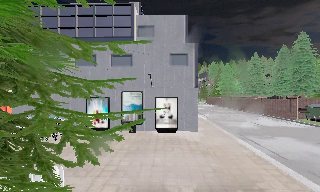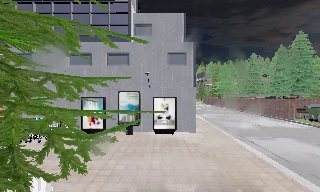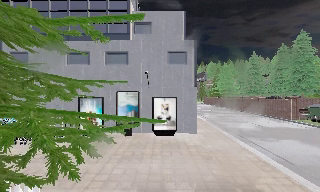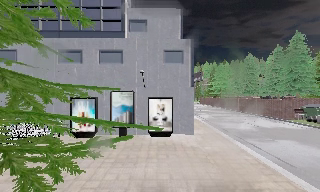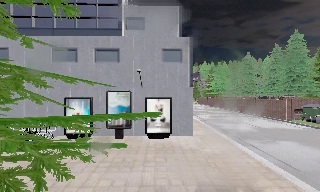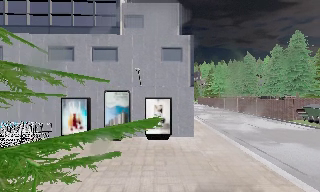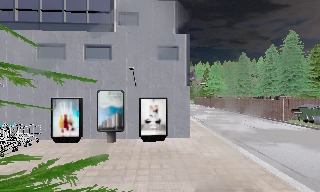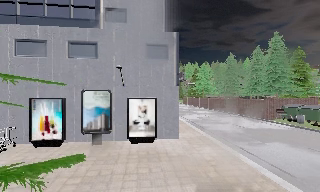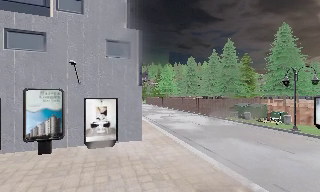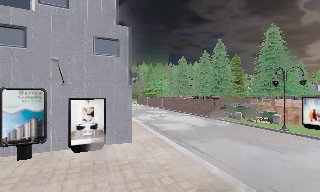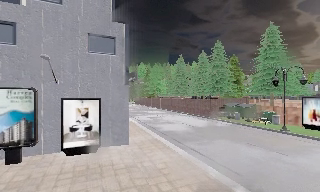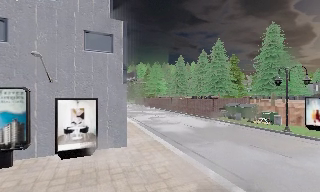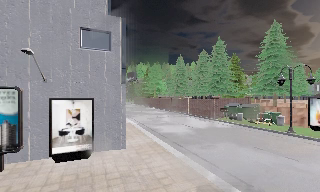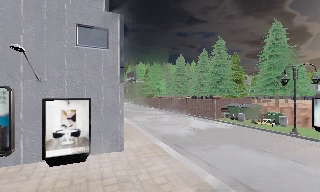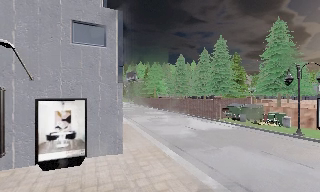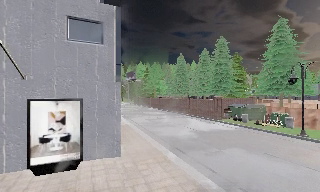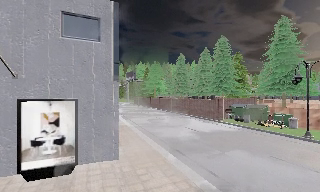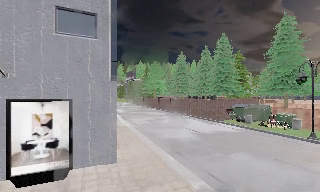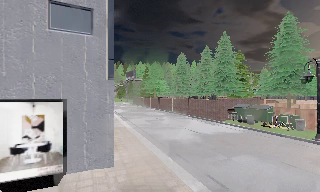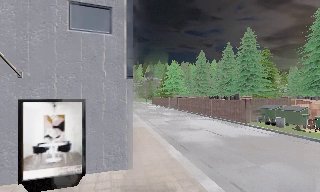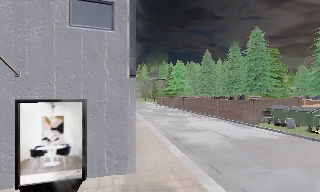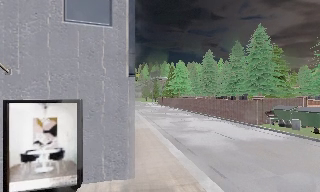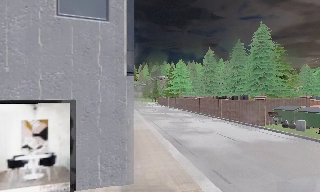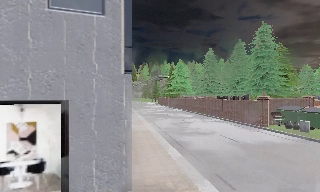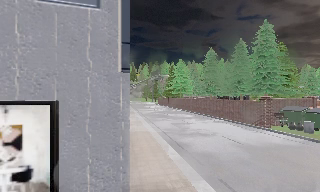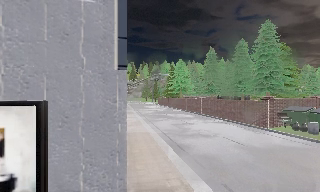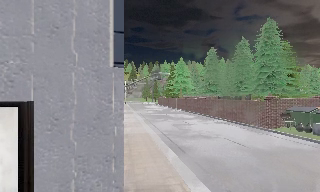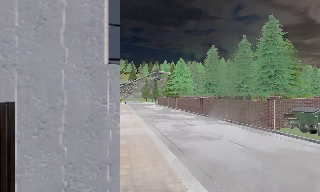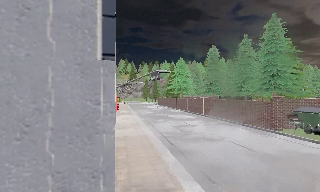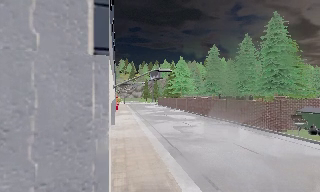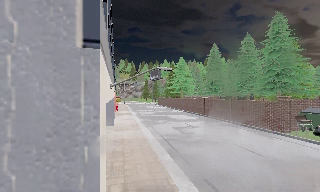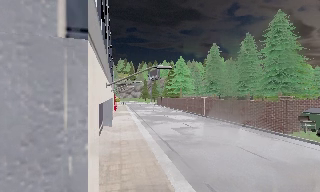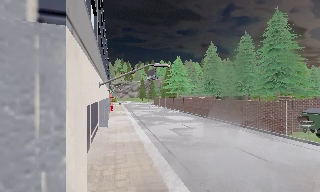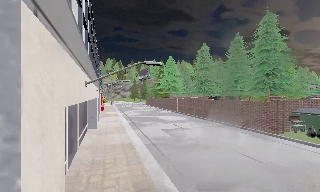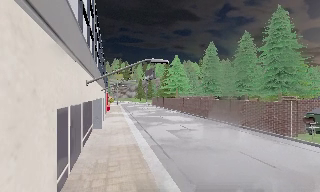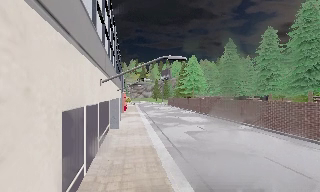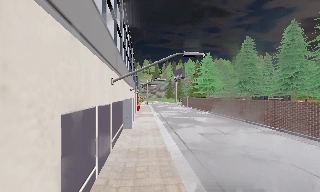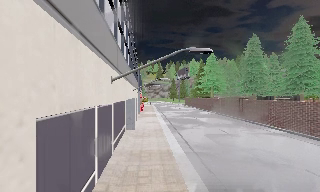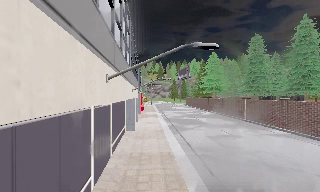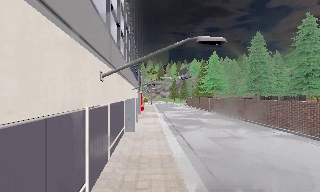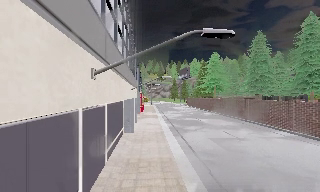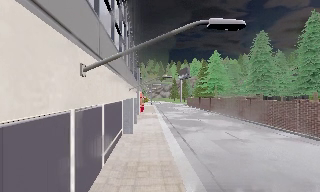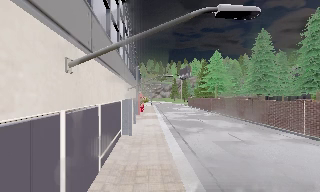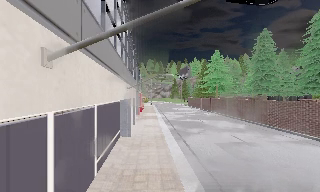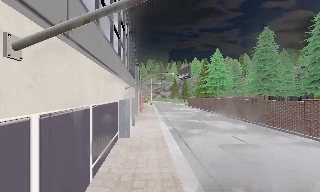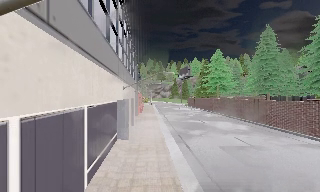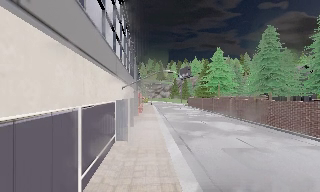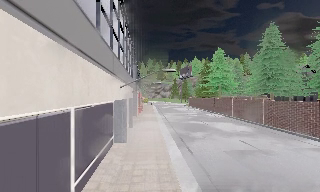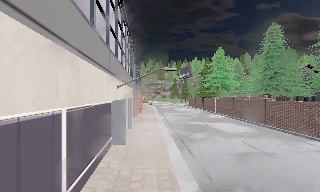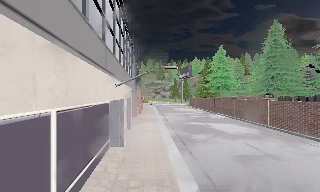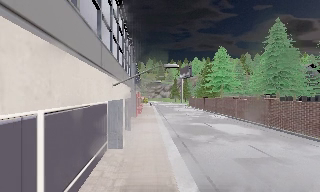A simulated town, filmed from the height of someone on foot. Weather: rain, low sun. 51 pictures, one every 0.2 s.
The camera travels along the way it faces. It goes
forward.
0.0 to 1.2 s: The camera travels forward, about 2 m, so what stands in front looms larger.
1.2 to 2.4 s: The scene slides to the left, as the camera pans about 20 degrees to its right. It travels forward, about 2 m, so what stands in front looms larger.
2.4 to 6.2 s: The camera travels forward, about 6 m, so what stands in front looms larger.
6.2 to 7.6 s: The camera swings to its left by about 10 degrees, and the scene slides to the right. It travels forward, about 2.5 m, so what stands in front looms larger.
7.6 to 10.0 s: The camera travels forward, about 4 m, so what stands in front looms larger.
The film runs forward here.
